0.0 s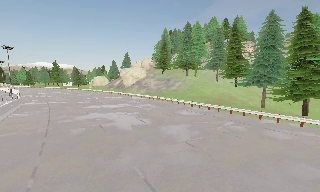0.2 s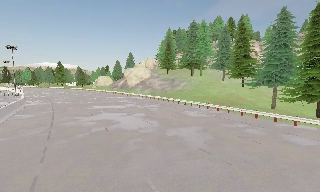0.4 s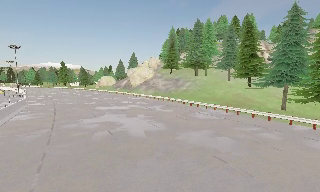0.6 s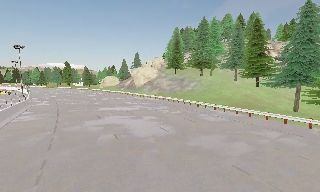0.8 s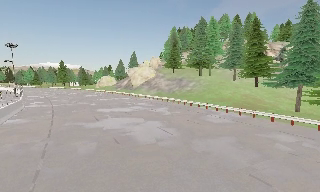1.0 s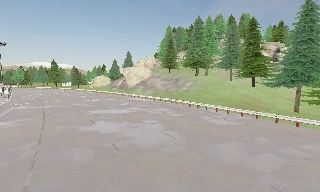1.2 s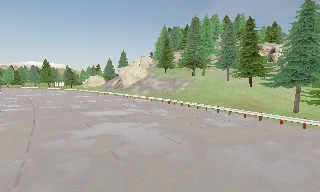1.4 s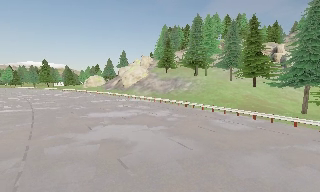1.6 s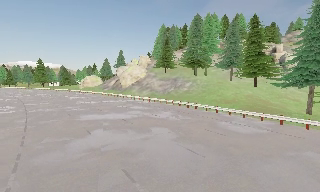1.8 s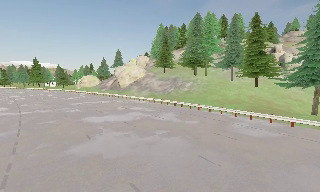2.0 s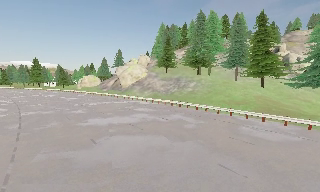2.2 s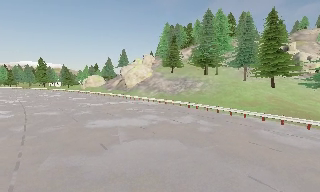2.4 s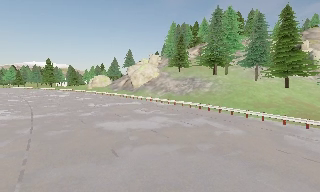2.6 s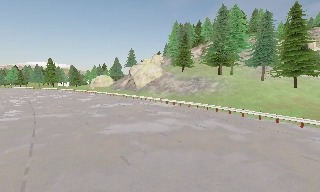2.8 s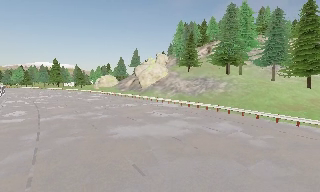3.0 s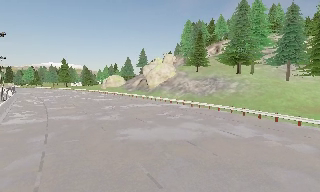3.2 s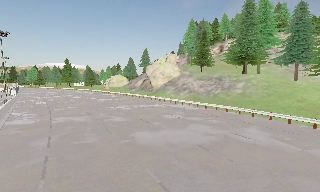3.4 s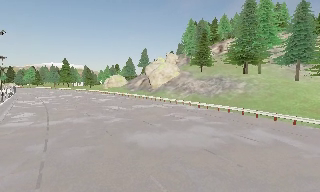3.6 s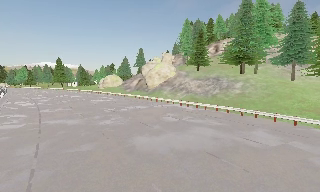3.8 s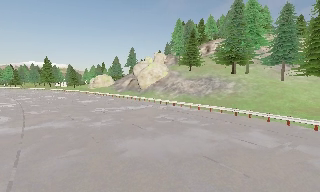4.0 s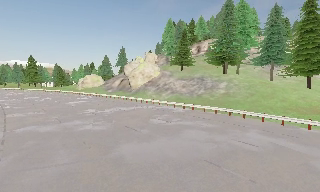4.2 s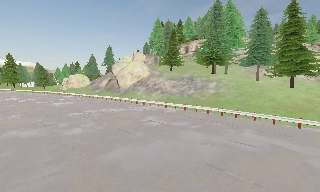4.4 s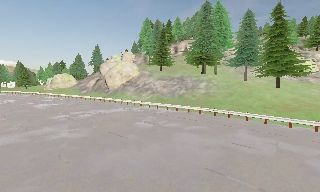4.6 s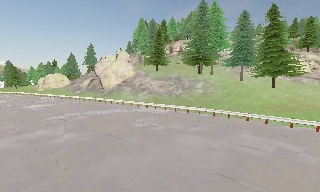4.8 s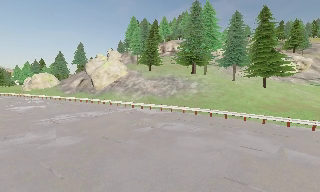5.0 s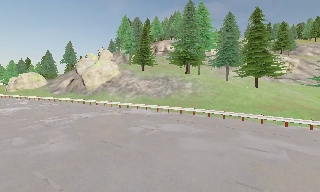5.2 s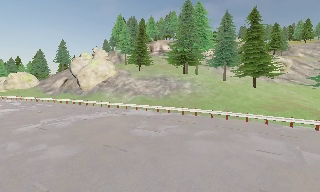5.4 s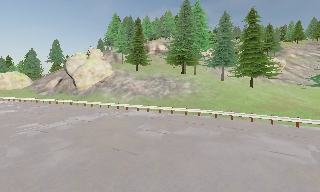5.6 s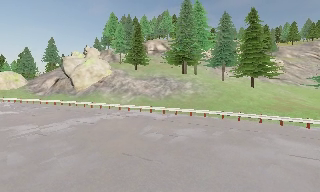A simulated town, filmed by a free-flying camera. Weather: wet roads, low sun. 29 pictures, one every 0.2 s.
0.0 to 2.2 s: The camera travels forward and to its left, about 10 m, so what stands in front looms larger.
2.2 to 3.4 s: The camera travels forward and to its left, about 5 m, so what stands in front looms larger. It loses speed.
3.4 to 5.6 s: The camera pans to its right, which is clockwise from overhead, by about 30 degrees. It travels to its left and forward, about 8 m.
The film runs forward here.
